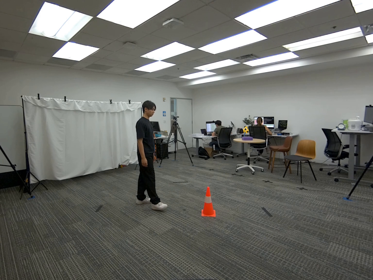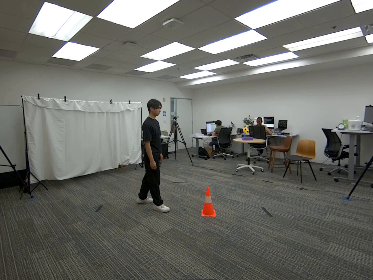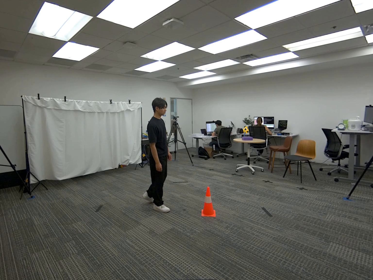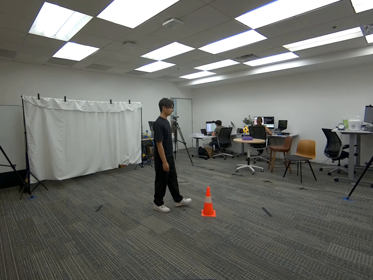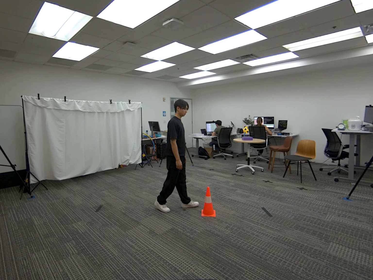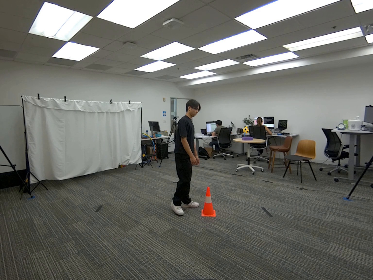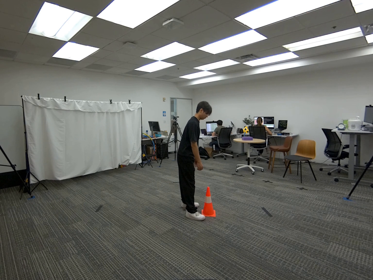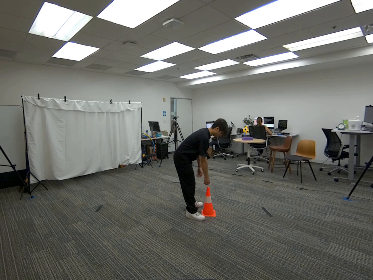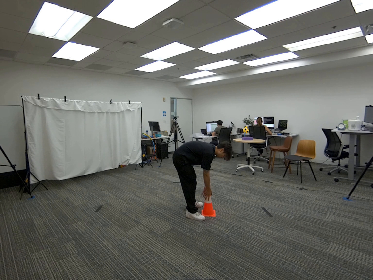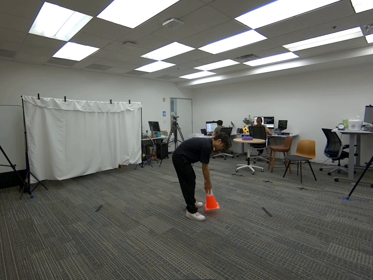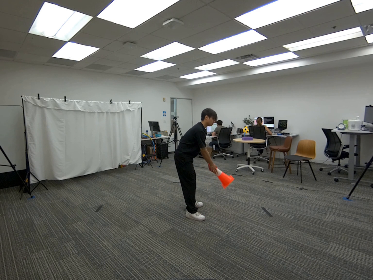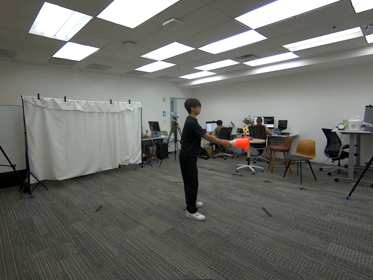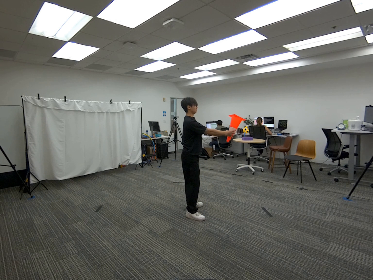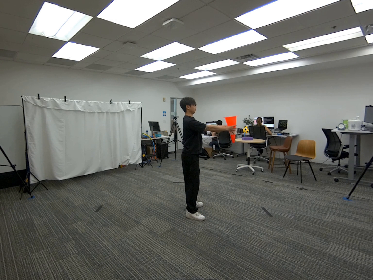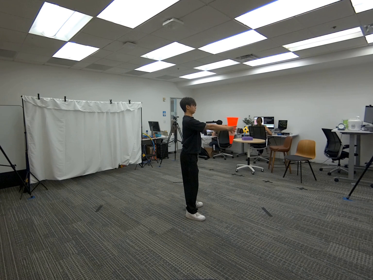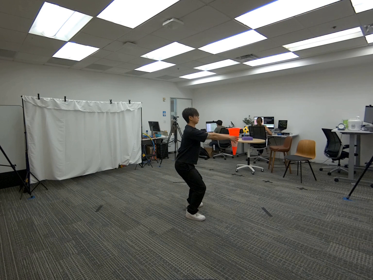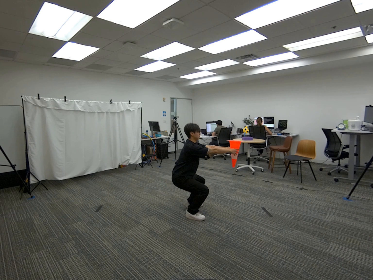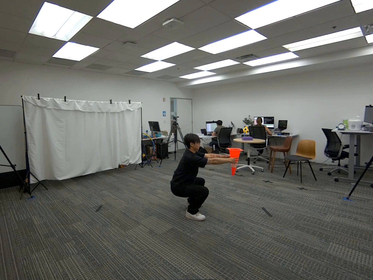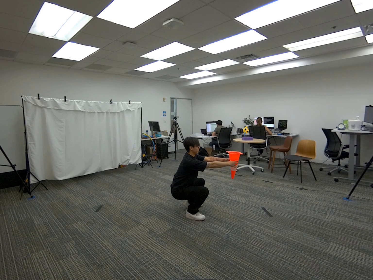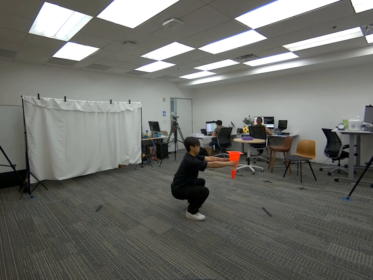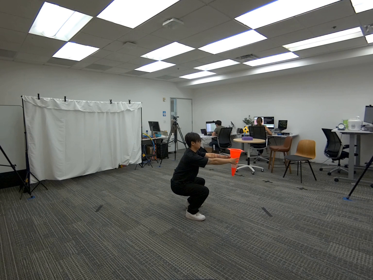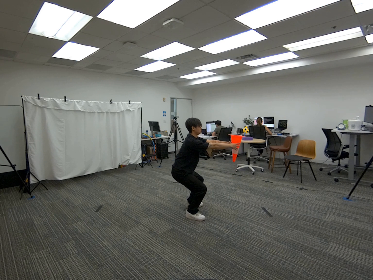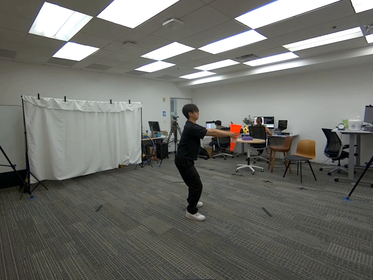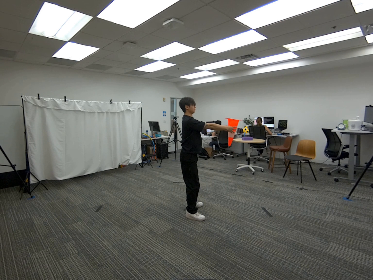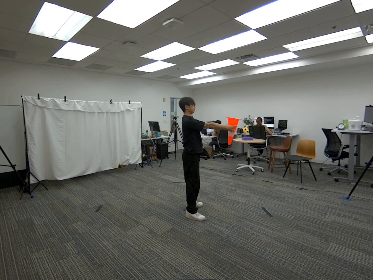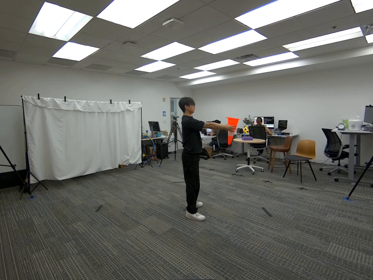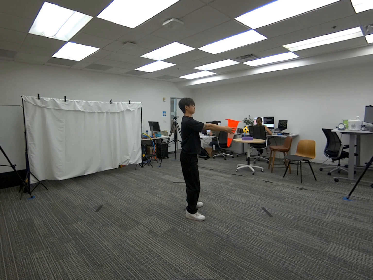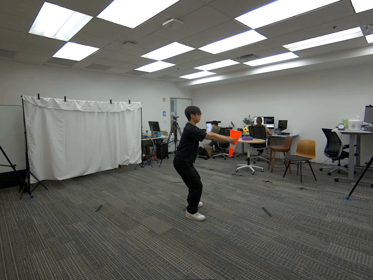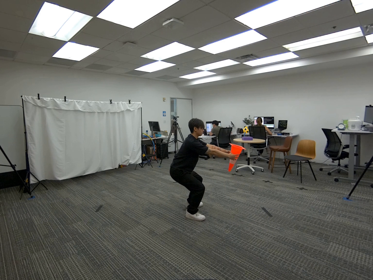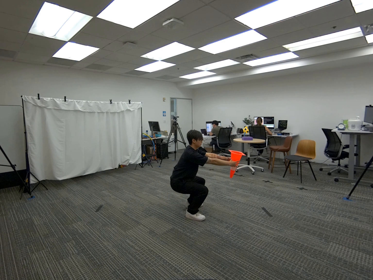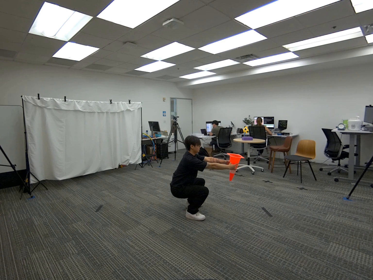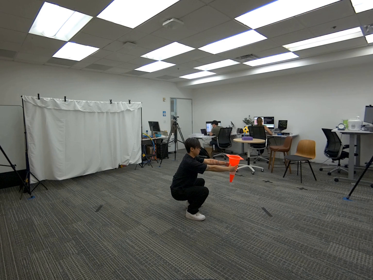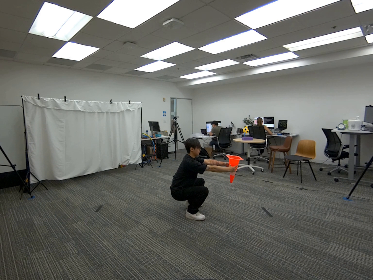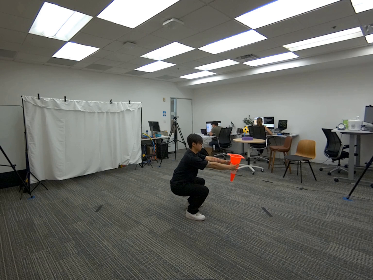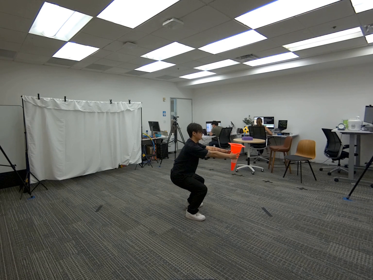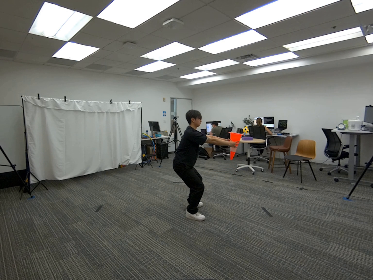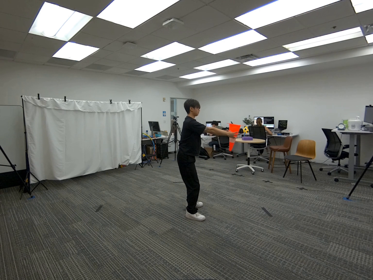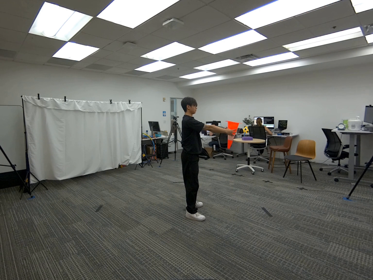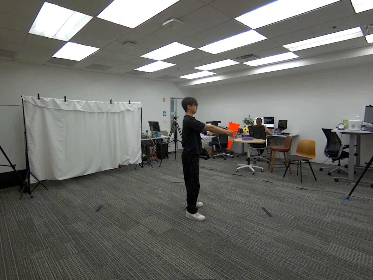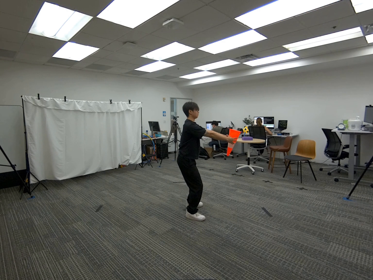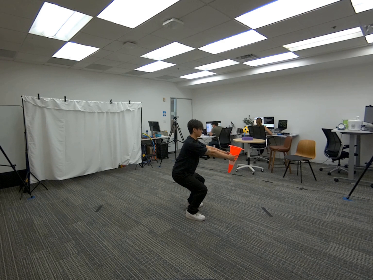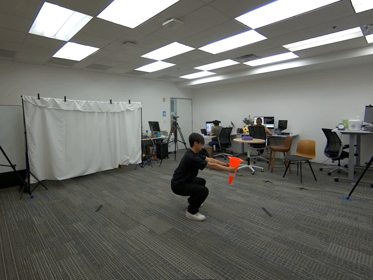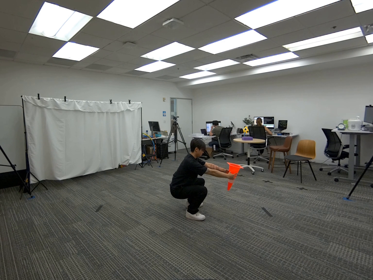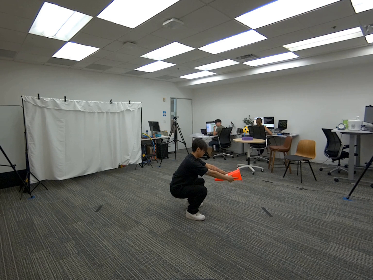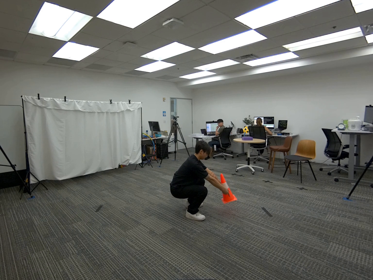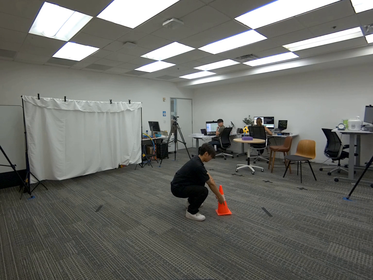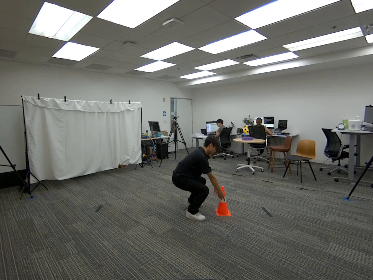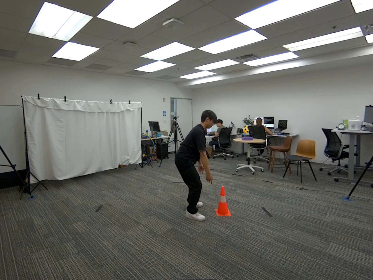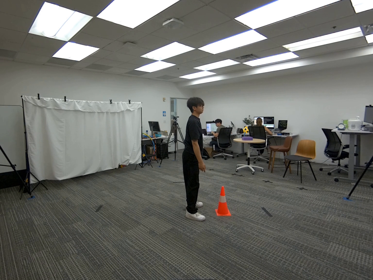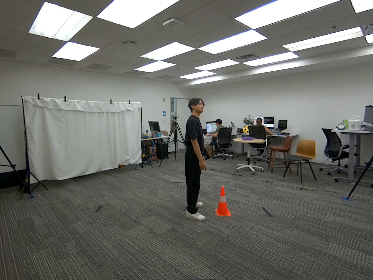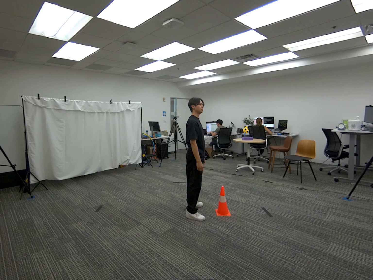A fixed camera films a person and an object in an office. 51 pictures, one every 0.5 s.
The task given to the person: Walk to the traffic cone on the ground, pick up the cone with both hands, and place the cone in front of your body. Proceed to perform squats while holding the cone in front of you. Place the cone back on the ground when finish.
